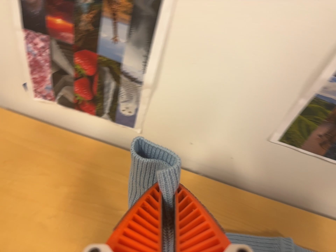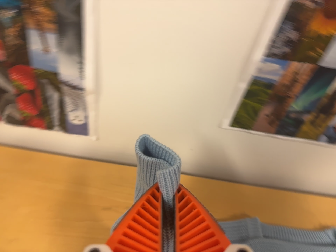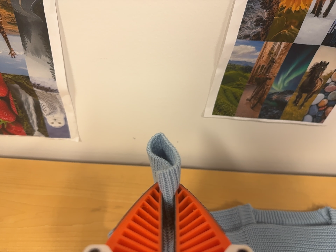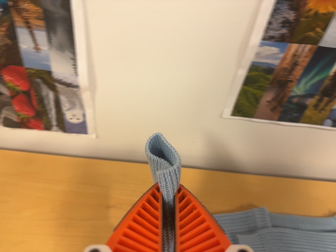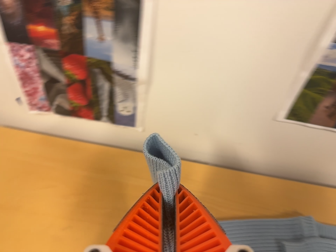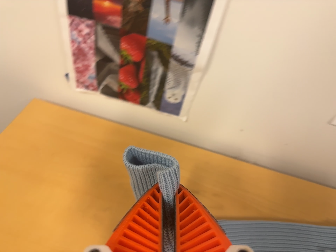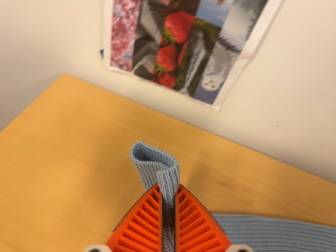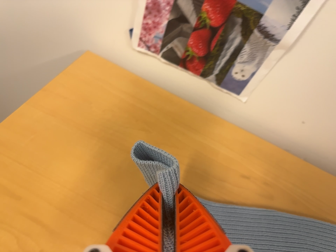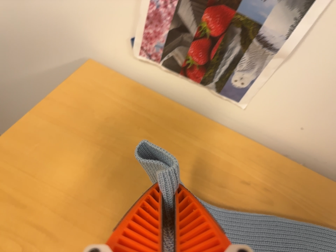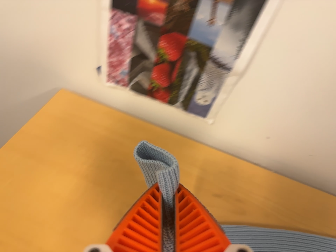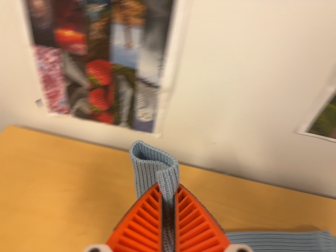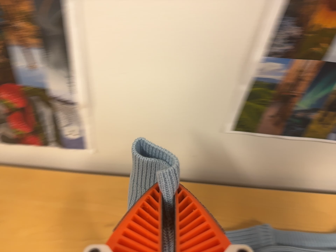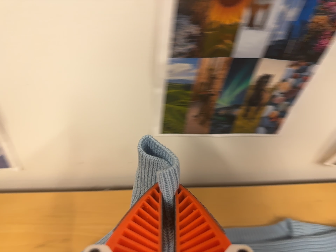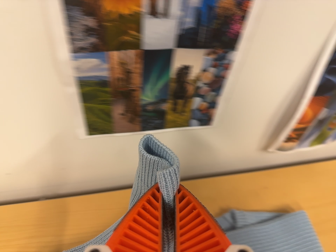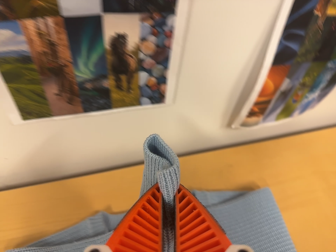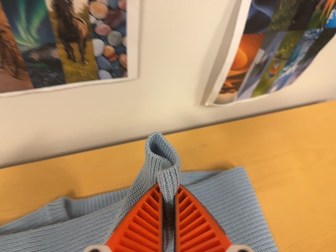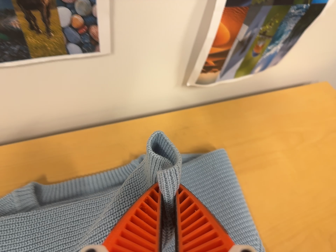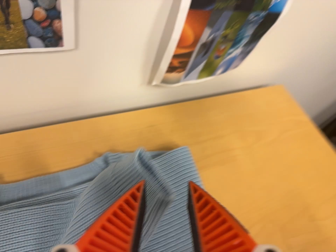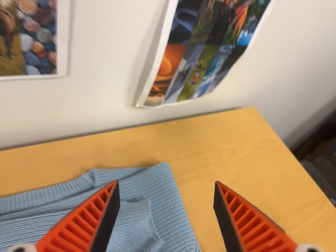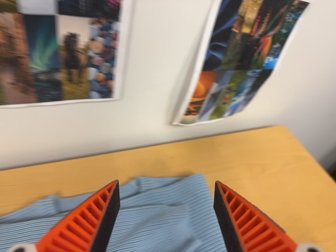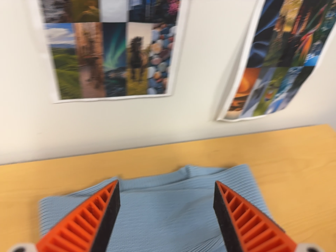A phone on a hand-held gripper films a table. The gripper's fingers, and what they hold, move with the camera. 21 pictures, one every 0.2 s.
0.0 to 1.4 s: The camera travels to its left, about 14 cm, so close, fixed things drift to the right.
1.4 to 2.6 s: The scene slides to the left, as the camera pans about 20 degrees to its right. It travels to its right, about 34 cm, so close, fixed things drift to the left. It rolls about its line of sight by about 30 degrees, and the scene rotates counterclockwise.
2.6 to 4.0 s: The camera travels to its right, toward the bottom of its view and backward, about 14 cm, so close, fixed things drift to the left.
The film runs forward here.
